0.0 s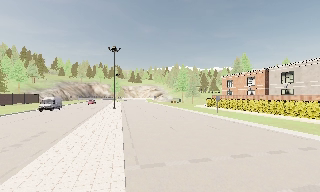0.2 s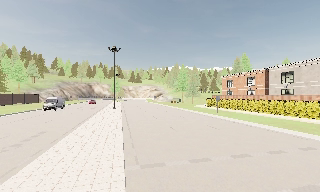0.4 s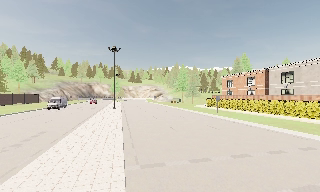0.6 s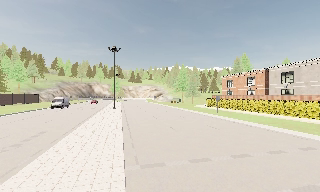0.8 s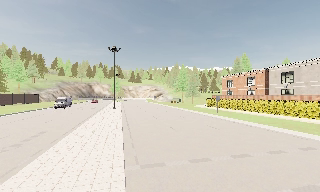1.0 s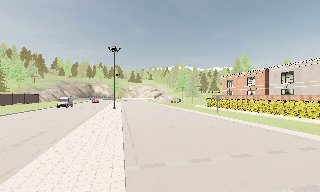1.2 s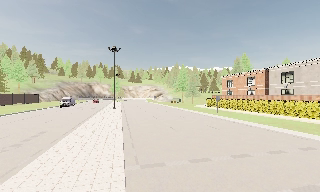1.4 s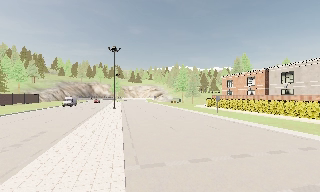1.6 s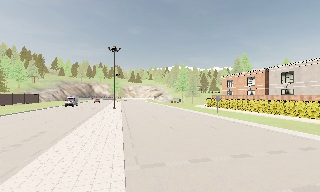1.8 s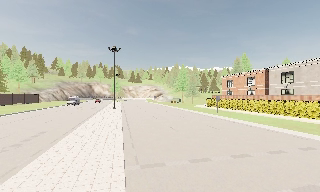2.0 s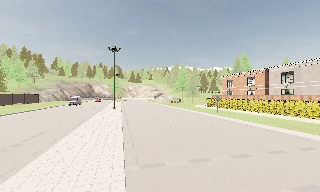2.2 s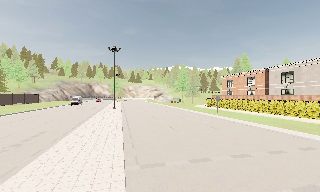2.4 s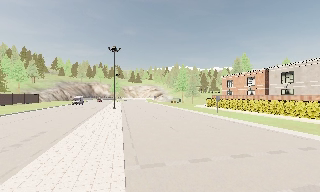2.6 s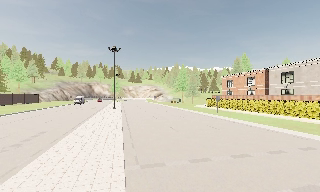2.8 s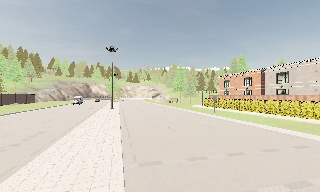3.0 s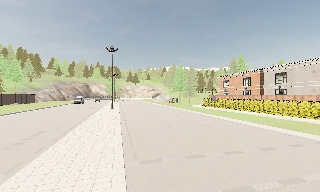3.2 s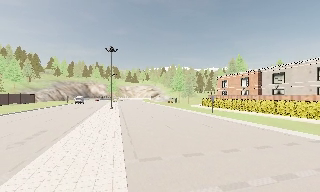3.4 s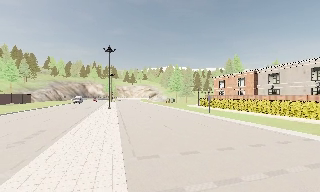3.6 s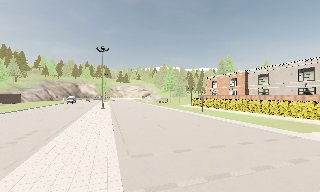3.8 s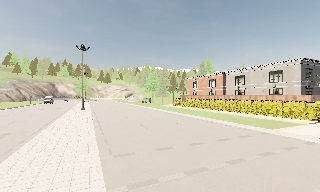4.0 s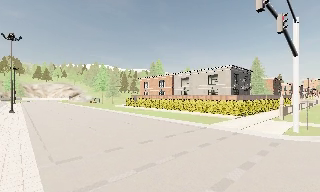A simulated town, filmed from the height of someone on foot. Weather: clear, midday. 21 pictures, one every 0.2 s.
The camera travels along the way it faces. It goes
backward.
0.0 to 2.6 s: The camera keeps its place and its aim.
2.6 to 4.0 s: The camera pans to its right, which is clockwise from overhead, by about 30 degrees. It travels backward, about 1.5 m, so what stands in front gets smaller.
The film runs backward here.
